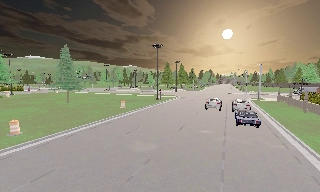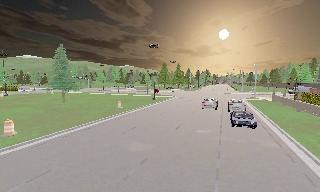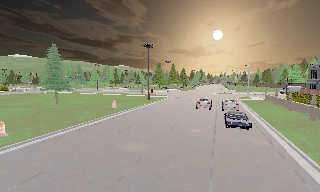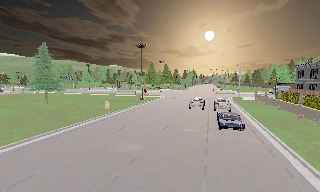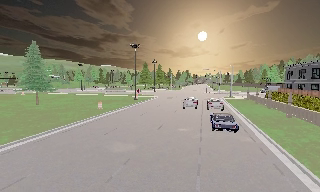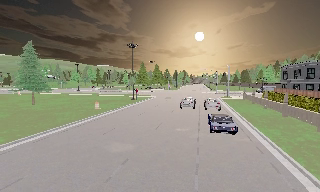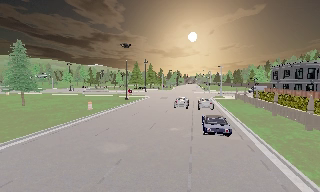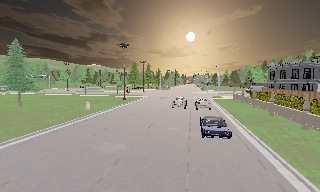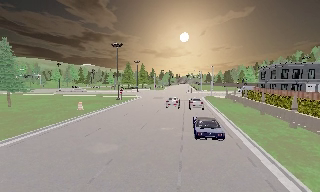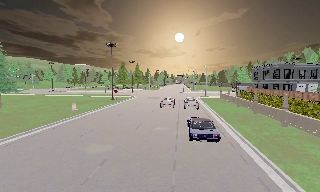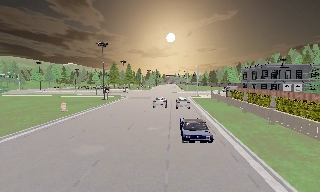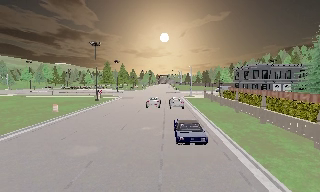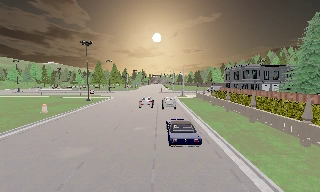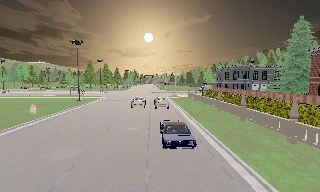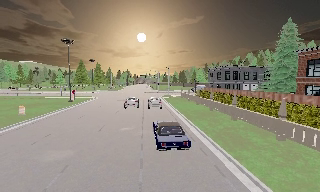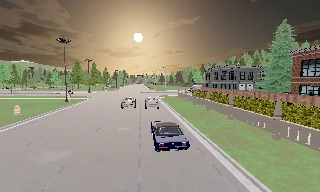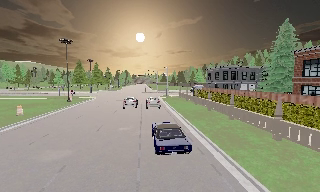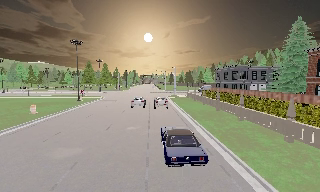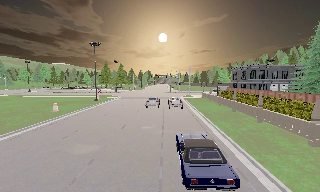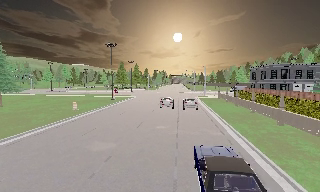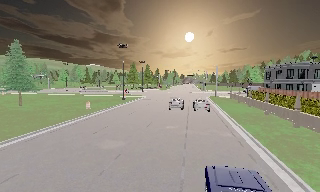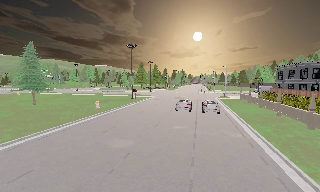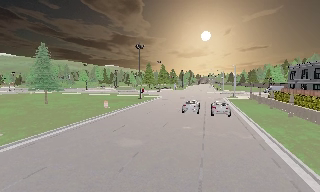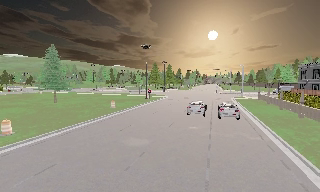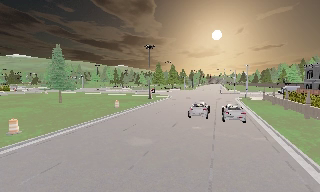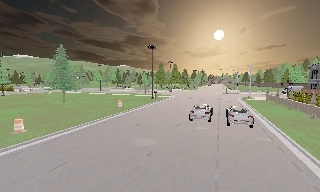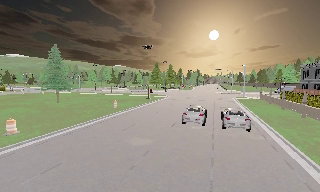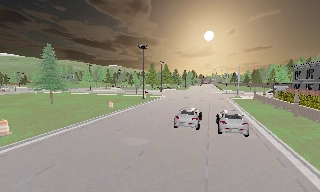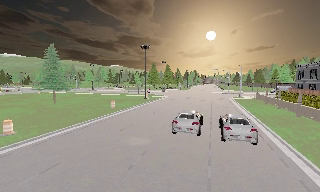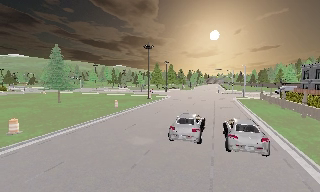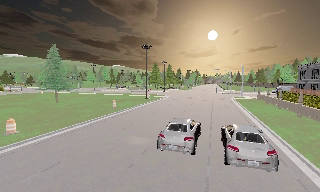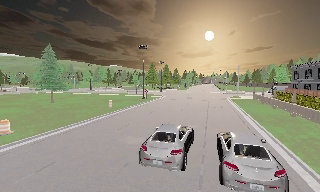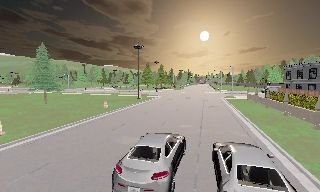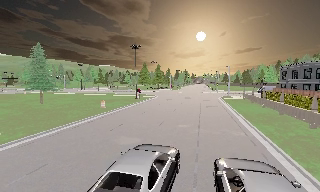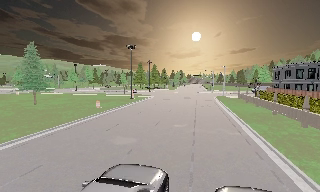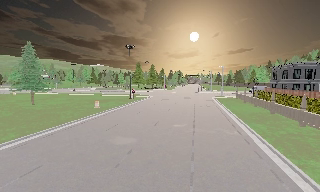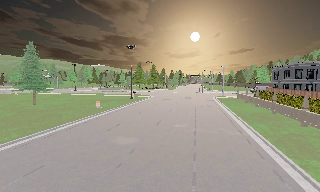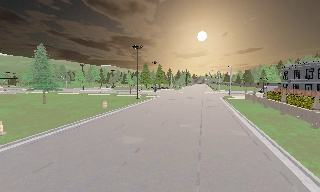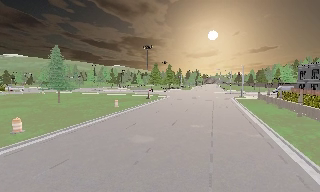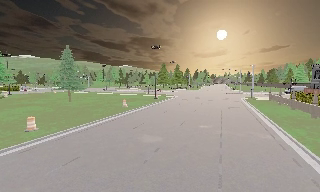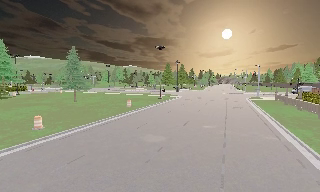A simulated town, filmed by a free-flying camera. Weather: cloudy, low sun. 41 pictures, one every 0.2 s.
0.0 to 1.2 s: The scene slides to the left, as the camera pans about 10 degrees to its right.
1.2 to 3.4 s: The camera pans to its right, which is clockwise from overhead, by about 15 degrees.
3.4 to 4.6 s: The camera pans to its left, which is counterclockwise from overhead, by about 20 degrees.
4.6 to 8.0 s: The camera travels backward, about 0.5 m, so what stands in front gets smaller.
The film runs backward here.
